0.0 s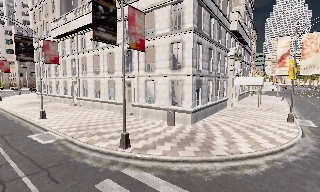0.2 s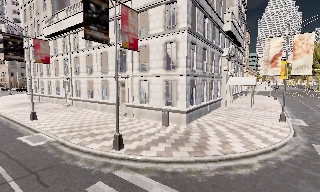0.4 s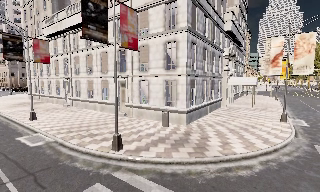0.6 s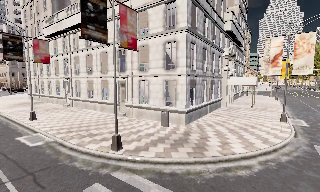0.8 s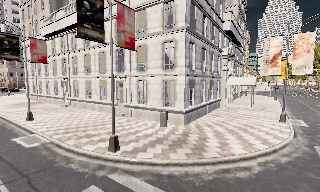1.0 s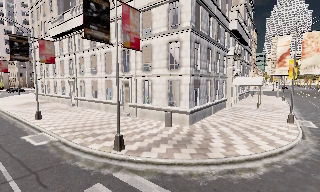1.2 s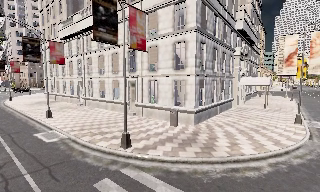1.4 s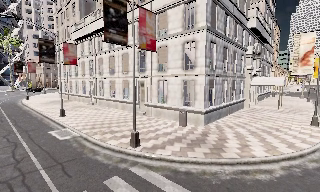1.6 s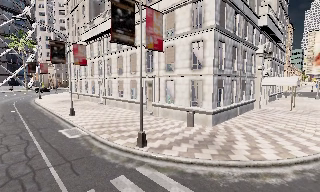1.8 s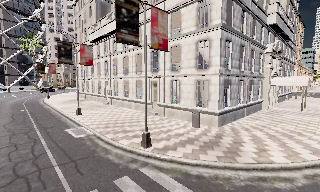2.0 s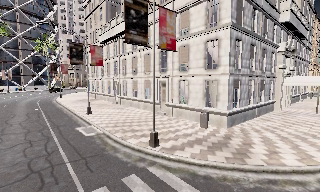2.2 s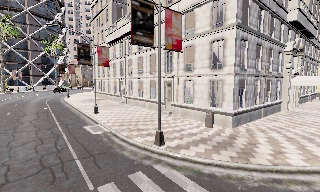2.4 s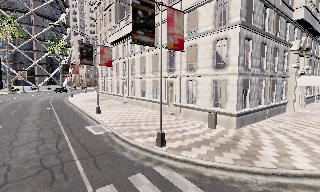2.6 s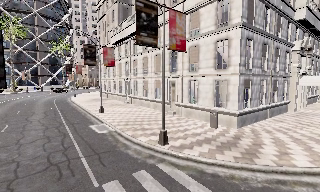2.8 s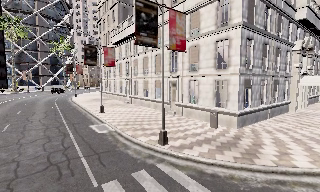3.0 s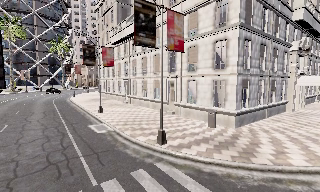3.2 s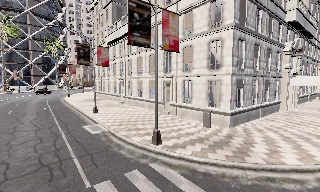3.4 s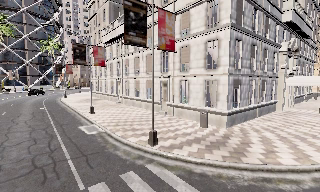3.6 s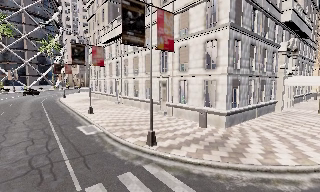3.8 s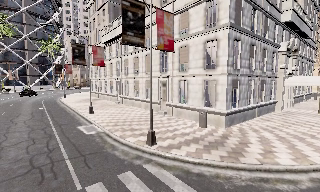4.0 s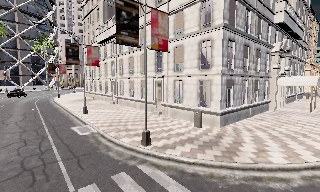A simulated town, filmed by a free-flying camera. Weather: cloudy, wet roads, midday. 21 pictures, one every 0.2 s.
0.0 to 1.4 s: The camera shifts only a little, or ends up much as it began.
1.4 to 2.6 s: The scene slides to the right, as the camera pans about 10 degrees to its left.
2.6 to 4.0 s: The camera shifts only a little, or ends up much as it began.
The film runs backward here.
